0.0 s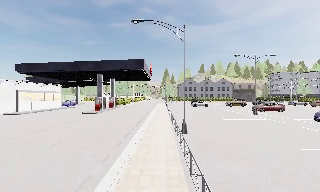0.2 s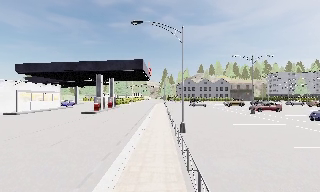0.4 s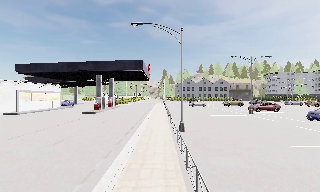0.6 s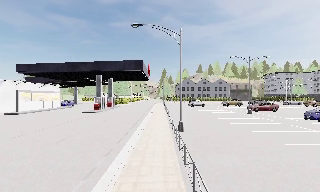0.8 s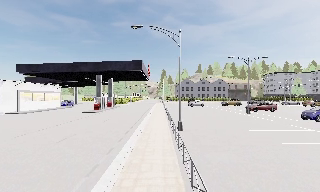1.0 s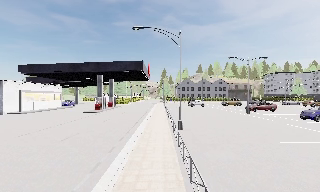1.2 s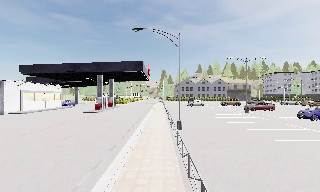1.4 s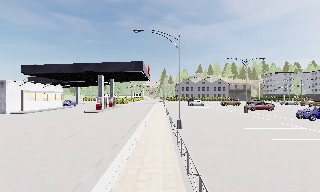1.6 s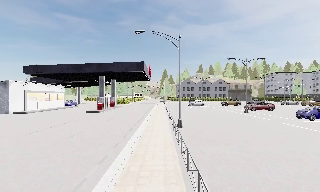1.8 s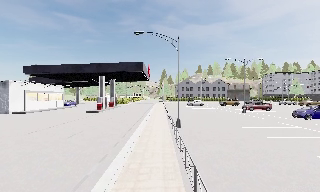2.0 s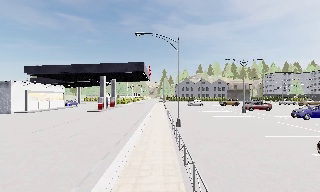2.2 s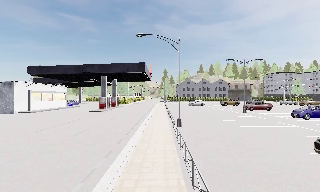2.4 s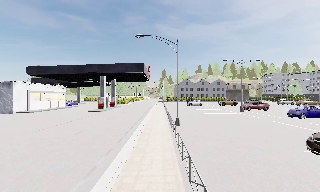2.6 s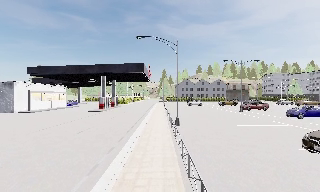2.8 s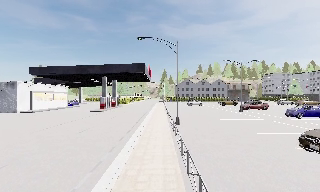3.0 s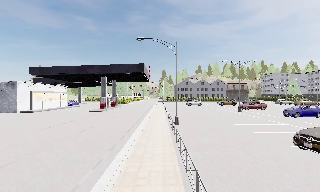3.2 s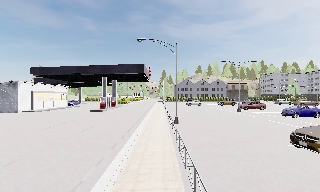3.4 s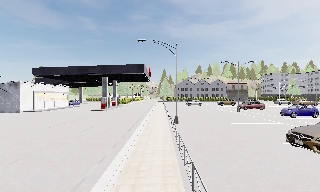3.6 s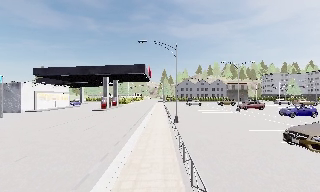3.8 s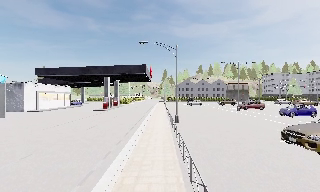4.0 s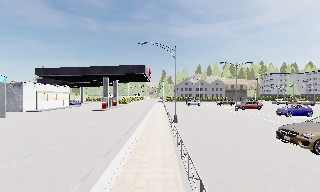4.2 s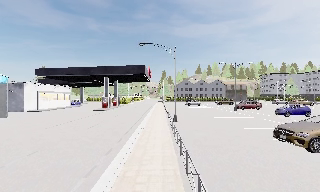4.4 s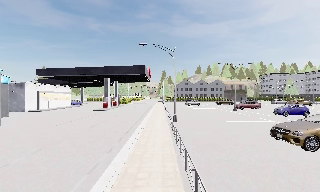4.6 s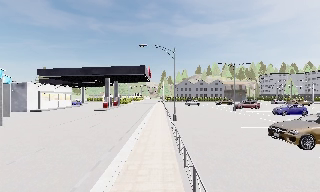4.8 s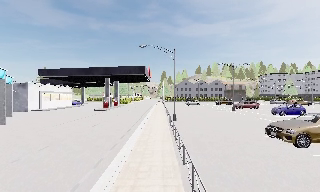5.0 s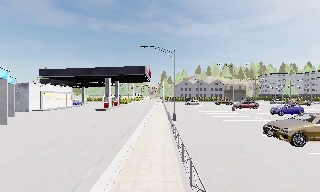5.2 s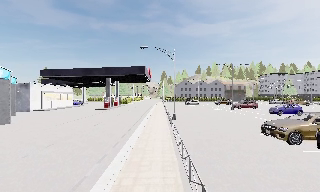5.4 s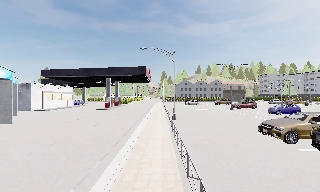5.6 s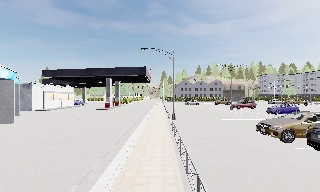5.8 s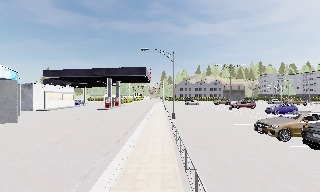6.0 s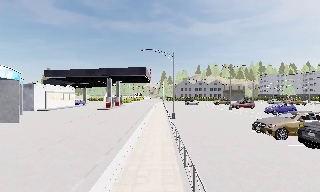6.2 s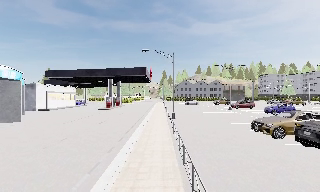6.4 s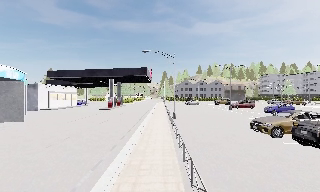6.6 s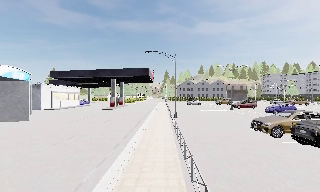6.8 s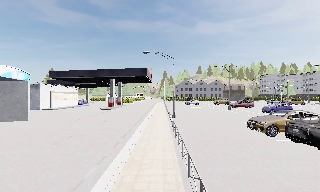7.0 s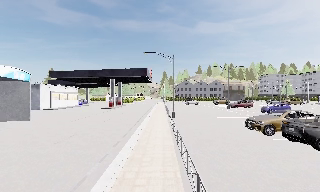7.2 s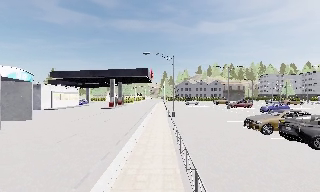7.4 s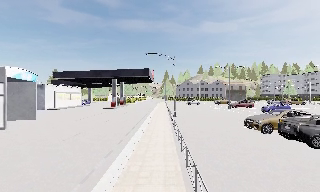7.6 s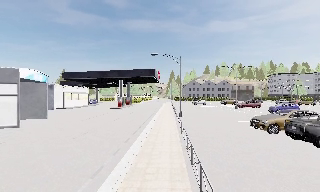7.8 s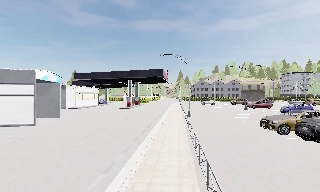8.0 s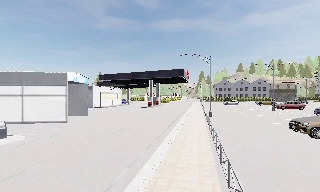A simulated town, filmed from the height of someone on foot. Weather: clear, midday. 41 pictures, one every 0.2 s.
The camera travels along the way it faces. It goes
backward.
0.0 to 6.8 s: The camera travels backward, about 8 m, so what stands in front gets smaller.
6.8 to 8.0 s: The camera pans to its left, which is counterclockwise from overhead, by about 15 degrees. It travels backward, about 1.5 m, so what stands in front gets smaller.
The film runs backward here.
